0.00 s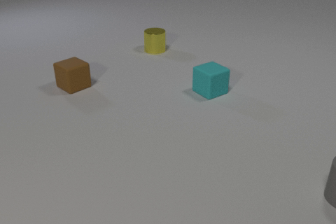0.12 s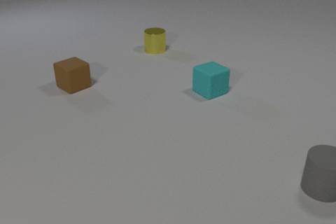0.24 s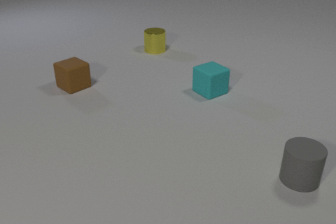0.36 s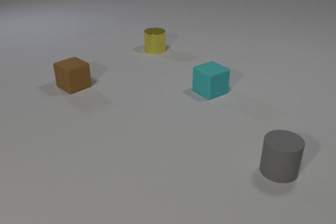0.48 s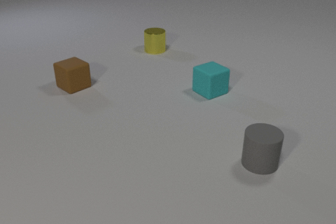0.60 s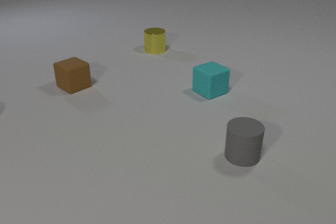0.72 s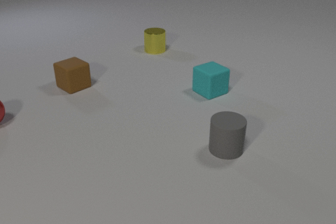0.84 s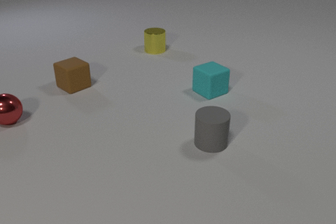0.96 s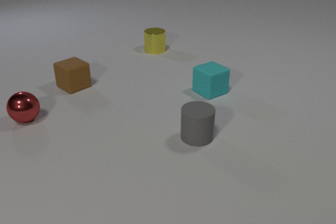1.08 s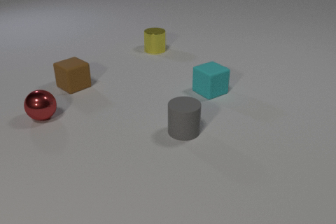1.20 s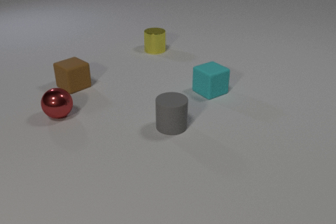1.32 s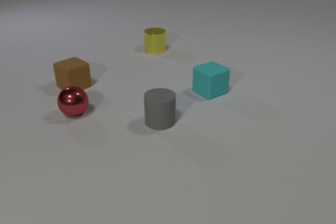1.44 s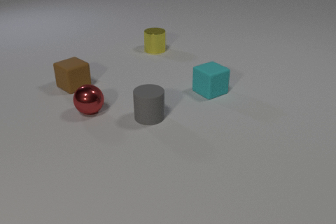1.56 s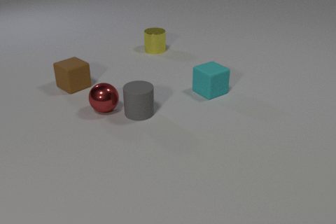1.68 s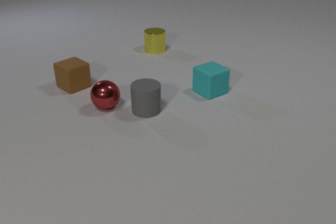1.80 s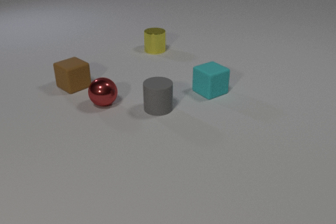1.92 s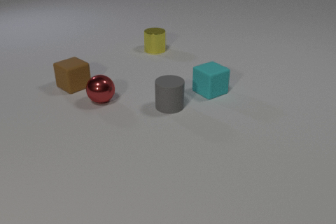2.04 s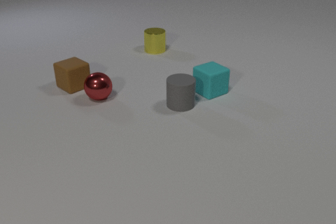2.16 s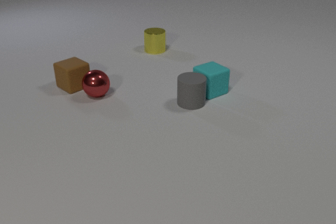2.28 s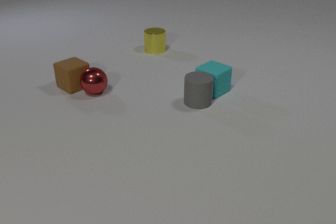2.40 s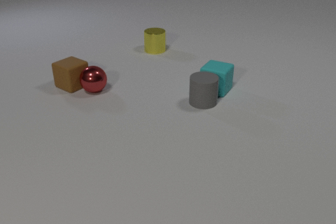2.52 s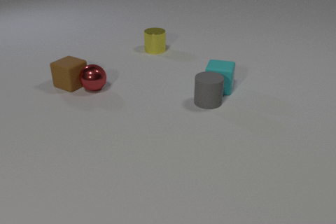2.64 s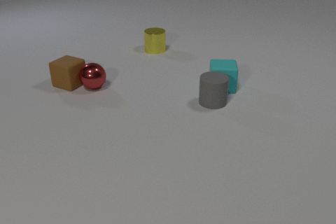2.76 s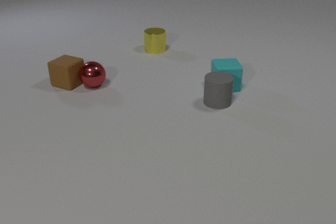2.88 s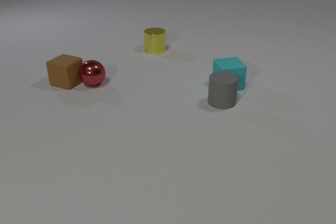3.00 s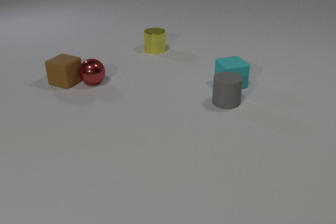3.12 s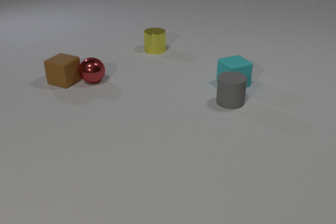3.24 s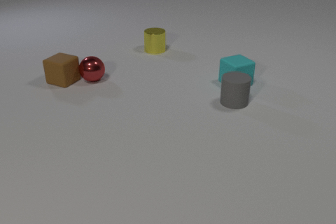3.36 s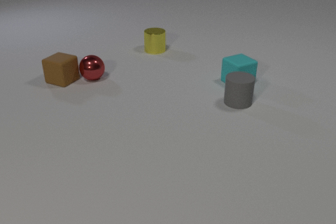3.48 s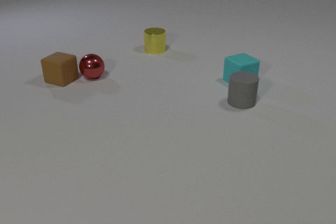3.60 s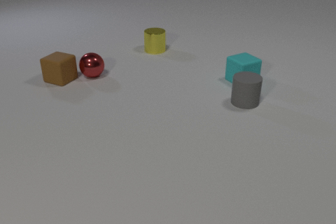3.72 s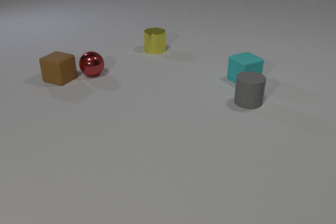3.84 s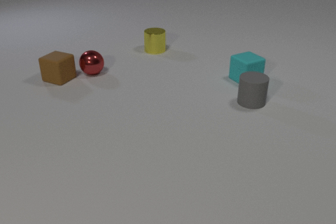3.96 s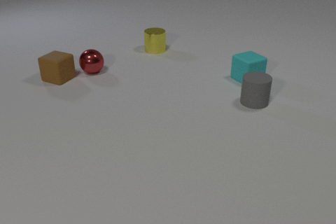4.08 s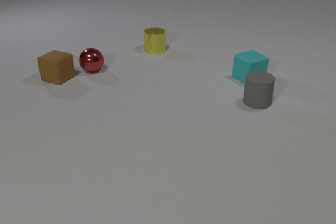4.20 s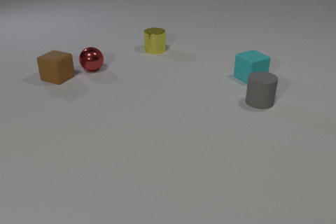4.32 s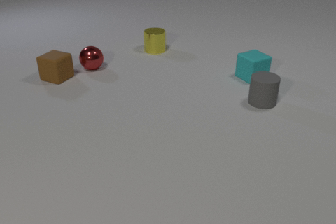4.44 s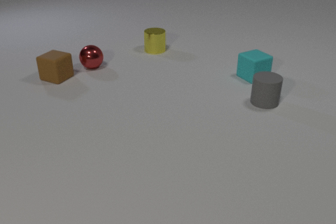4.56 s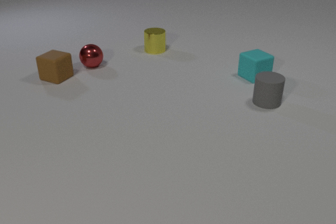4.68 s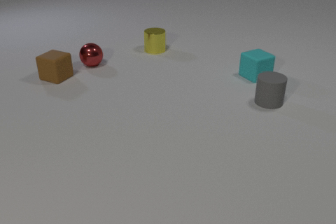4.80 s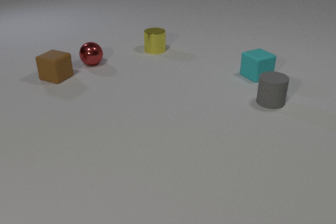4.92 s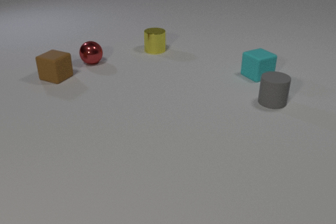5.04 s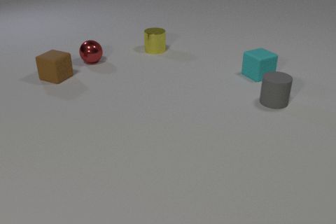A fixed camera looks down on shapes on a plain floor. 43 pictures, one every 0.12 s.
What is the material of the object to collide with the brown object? metal.
What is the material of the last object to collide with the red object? rubber.
What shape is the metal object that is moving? sphere.
0.00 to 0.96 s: The red metal sphere comes in at the left edge, rolls to the right. The gray rubber cylinder slides to the left and away from the camera.
0.96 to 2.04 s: The red metal sphere rolls to the right. The gray rubber cylinder slides away from the camera. The red metal sphere and the gray rubber cylinder collide.
2.04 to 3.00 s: The red metal sphere rolls away from the camera. The gray rubber cylinder slides to the right. The brown rubber cube slides away from the camera and to the left. The cyan rubber cube slides to the right and away from the camera, spins counterclockwise seen from above by about 75 degrees, its near face sliding to the right. The gray rubber cylinder and the cyan rubber cube collide. The red metal sphere and the brown rubber cube collide.
3.00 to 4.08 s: The red metal sphere rolls away from the camera. The gray rubber cylinder slides to the right. The brown rubber cube slides away from the camera and to the left. The cyan rubber cube slides away from the camera and to the right.
4.08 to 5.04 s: The red metal sphere rolls away from the camera. The gray rubber cylinder slides to the right. The cyan rubber cube slides away from the camera and to the right.
